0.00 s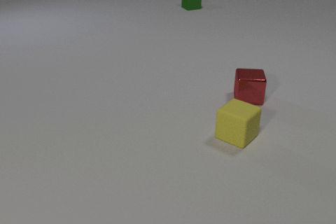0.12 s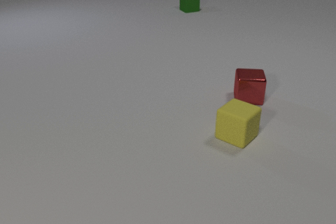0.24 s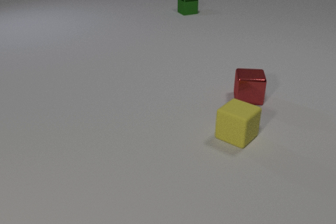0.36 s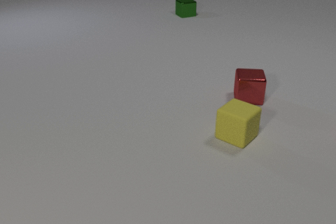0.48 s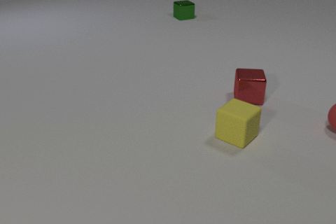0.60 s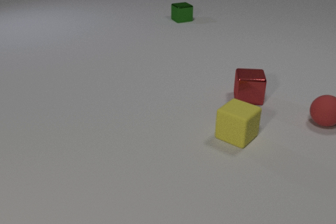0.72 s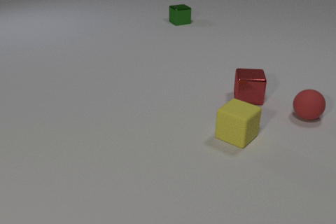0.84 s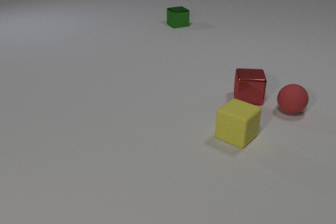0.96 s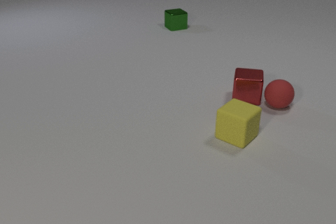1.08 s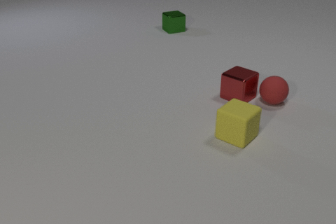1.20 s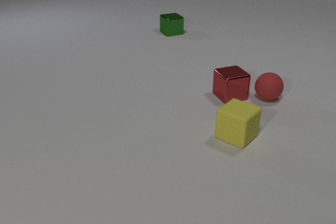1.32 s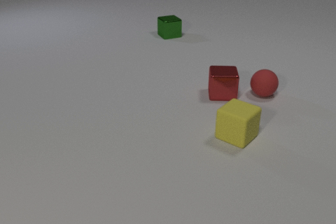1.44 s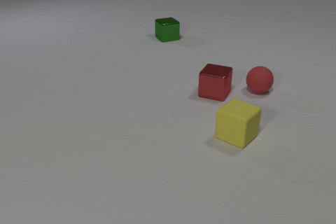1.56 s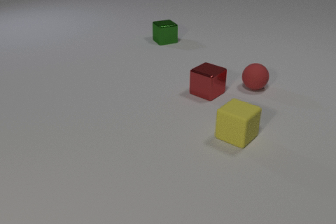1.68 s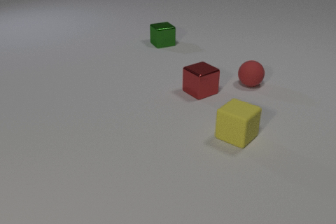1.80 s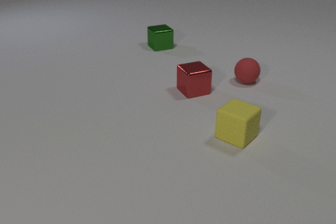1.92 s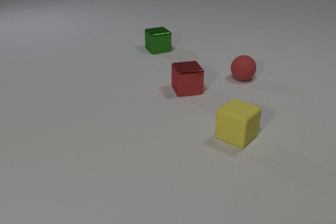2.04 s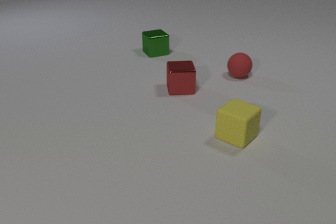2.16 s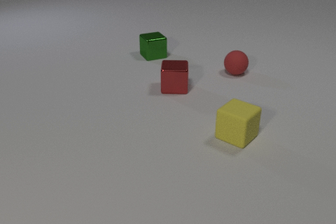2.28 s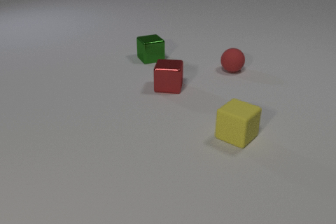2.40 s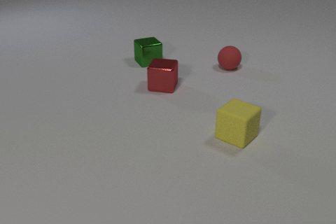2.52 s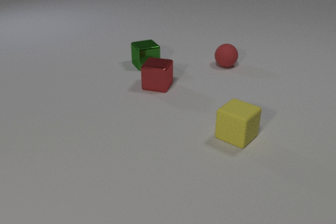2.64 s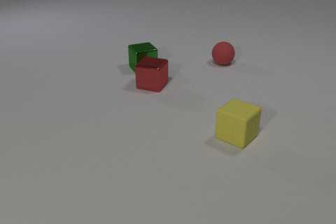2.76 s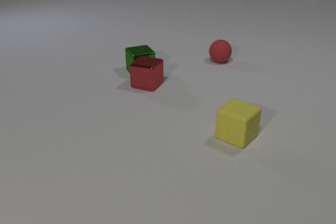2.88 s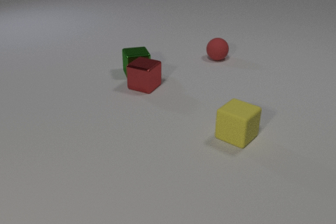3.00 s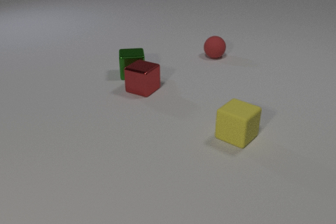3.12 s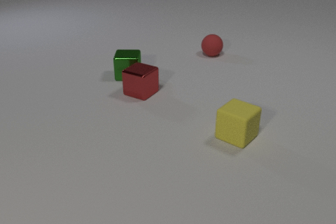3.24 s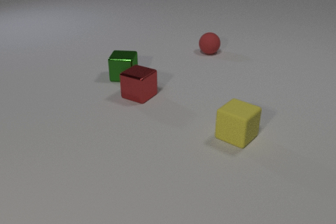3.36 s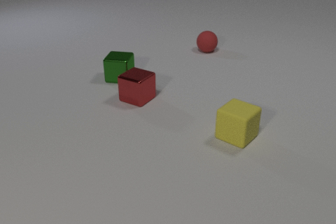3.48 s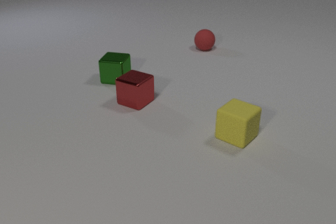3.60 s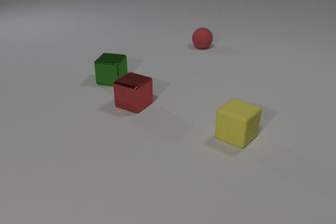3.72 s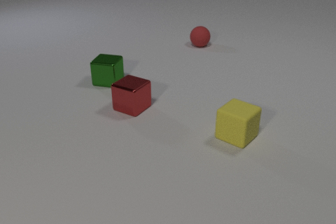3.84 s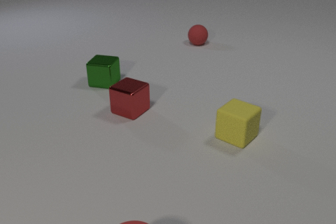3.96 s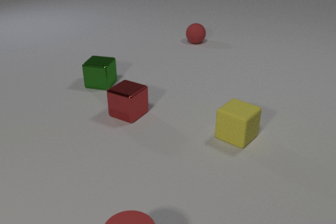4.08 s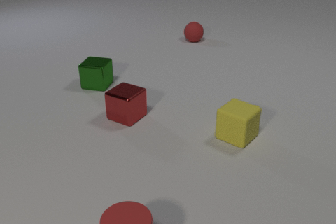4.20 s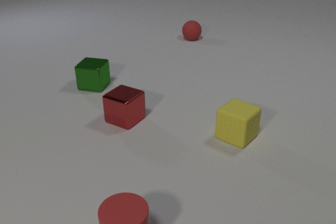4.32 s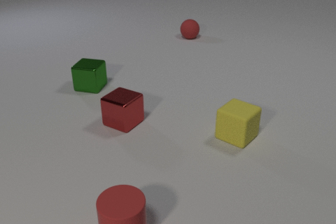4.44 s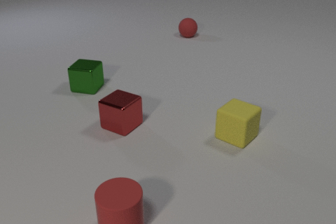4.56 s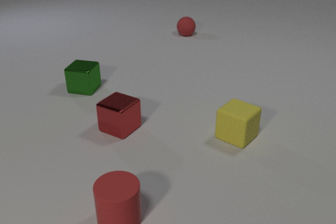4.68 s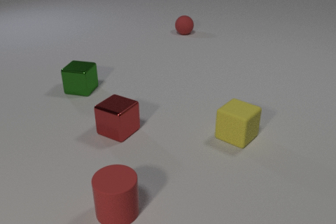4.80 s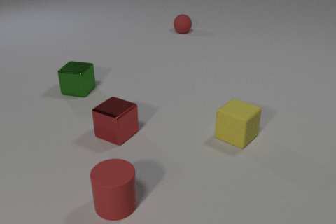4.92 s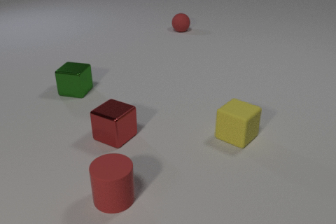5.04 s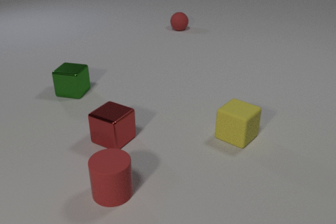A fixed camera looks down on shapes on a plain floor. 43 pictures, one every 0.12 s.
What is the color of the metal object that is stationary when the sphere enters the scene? red.
What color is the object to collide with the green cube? red.
How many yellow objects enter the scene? 0.
0.00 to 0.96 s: The red rubber sphere comes in at the right edge, rolls to the left and away from the camera. The green metal cube slides toward the camera. The red rubber sphere and the red metal cube collide.
0.96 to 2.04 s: The red rubber sphere rolls away from the camera and to the left. The red metal cube slides to the left, spins clockwise seen from above by about 165 degrees, its near face sliding to the left. The green metal cube slides toward the camera.
2.04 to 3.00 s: The red rubber sphere rolls away from the camera and to the left. The red metal cube slides to the left, spins so that its near face slides to the left, clockwise seen from above. The green metal cube slides toward the camera and to the left. The red metal cube and the green metal cube collide.
3.00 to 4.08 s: The red rubber sphere rolls away from the camera and to the left. The red metal cube slides toward the camera. The green metal cube slides to the left and toward the camera, spins clockwise seen from above by about 15 degrees, its near face sliding to the left. The red rubber cylinder comes in at the bottom edge, slides away from the camera.
4.08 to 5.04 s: The red rubber sphere rolls away from the camera and to the left. The red metal cube slides toward the camera. The green metal cube slides to the left and toward the camera. The red rubber cylinder slides away from the camera.
